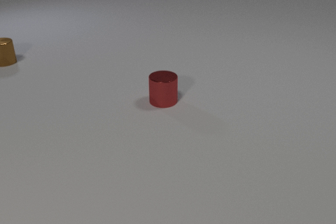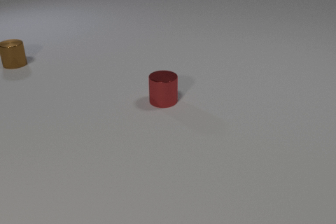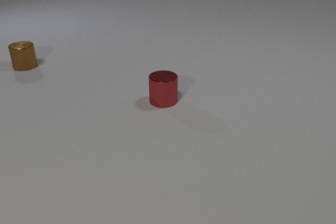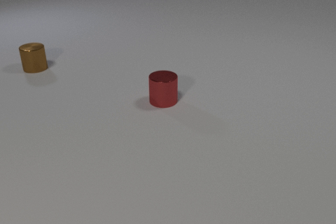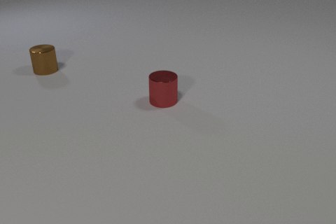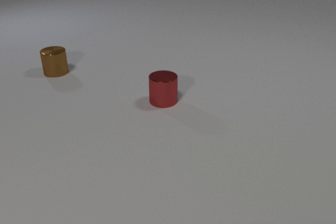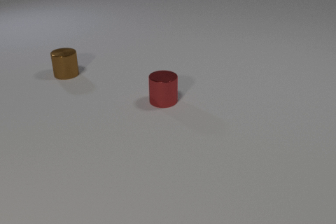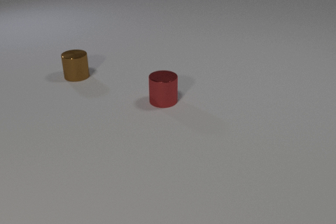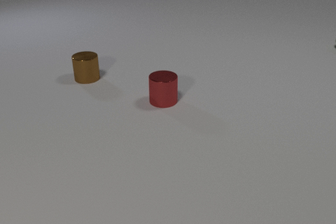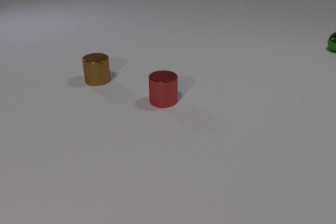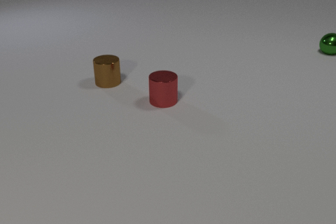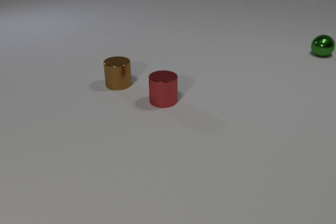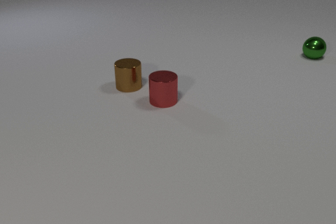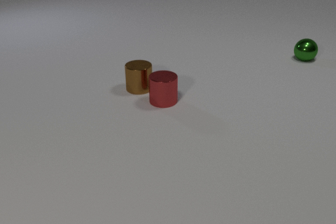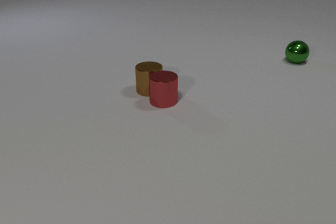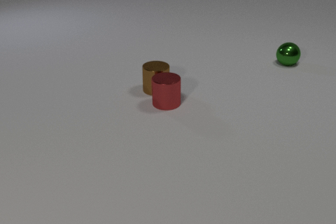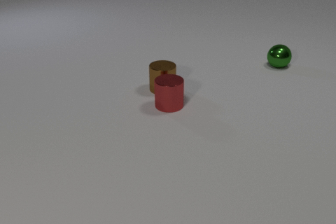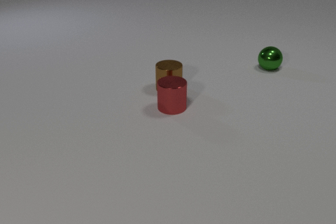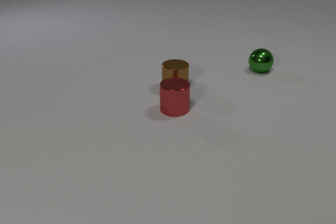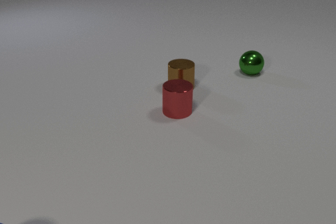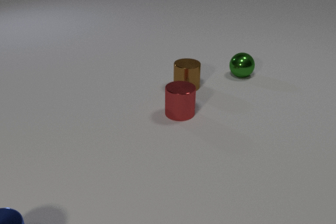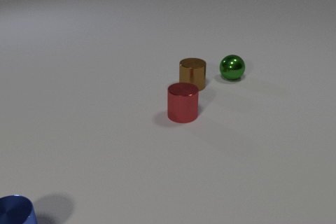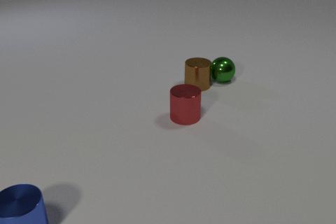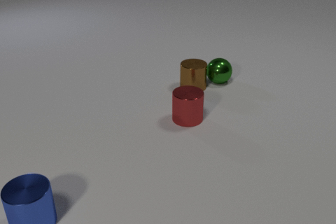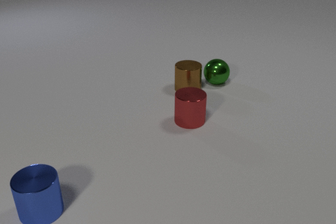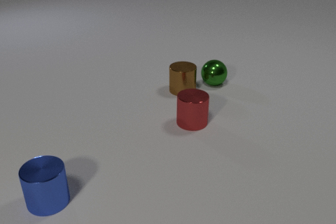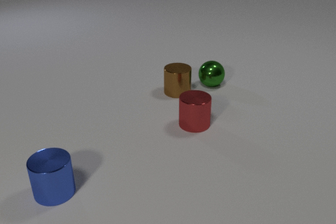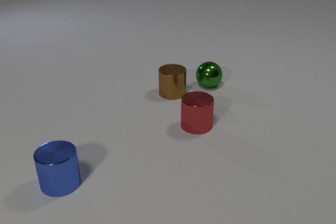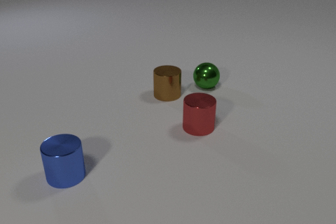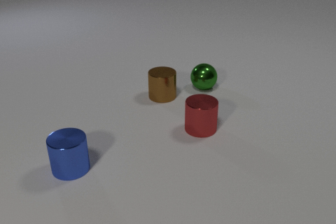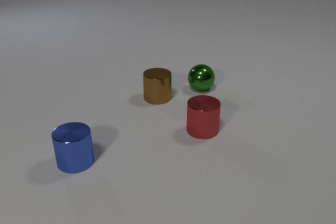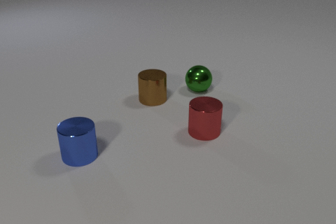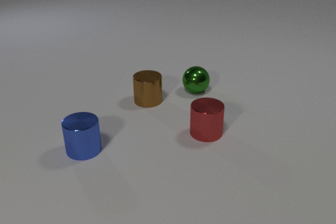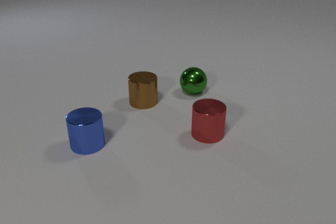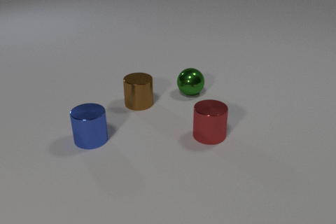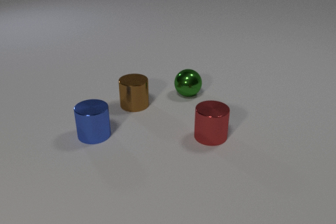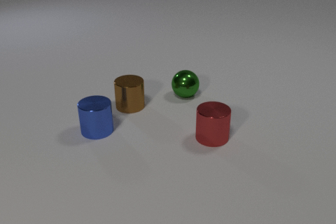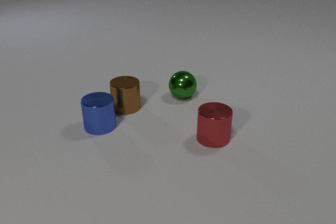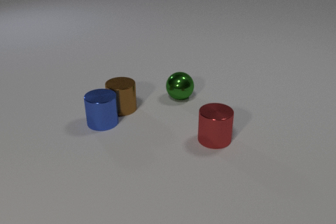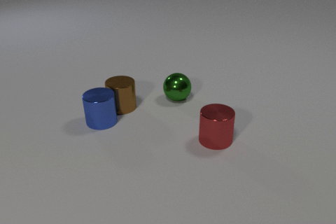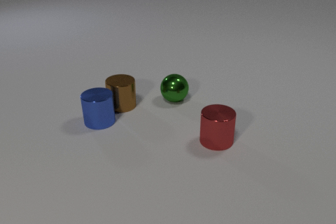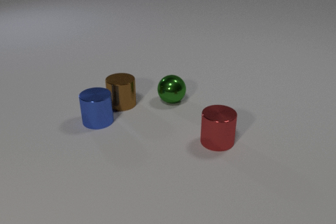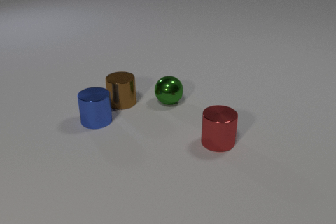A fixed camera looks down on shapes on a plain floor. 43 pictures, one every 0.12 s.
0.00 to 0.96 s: The brown metal cylinder slides to the right and toward the camera.
0.96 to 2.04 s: The brown metal cylinder slides to the right. The red metal cylinder slides toward the camera and to the right. The green metal sphere rolls toward the camera and to the left. The brown metal cylinder and the red metal cylinder collide.
2.04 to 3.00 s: The brown metal cylinder slides to the right. The red metal cylinder slides toward the camera and to the right. The green metal sphere rolls to the left and toward the camera. The blue metal cylinder comes in at the bottom edge, slides away from the camera and to the right. The brown metal cylinder and the green metal sphere collide.
3.00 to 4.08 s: The brown metal cylinder slides to the left and toward the camera. The red metal cylinder slides toward the camera and to the right. The green metal sphere rolls toward the camera and to the left. The blue metal cylinder slides away from the camera and to the right.
4.08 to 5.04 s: The brown metal cylinder slides to the left. The red metal cylinder slides toward the camera and to the right. The green metal sphere rolls to the left and toward the camera. The blue metal cylinder slides away from the camera. The brown metal cylinder and the blue metal cylinder collide.
What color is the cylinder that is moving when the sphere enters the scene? brown.
What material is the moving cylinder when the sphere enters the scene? metal.
How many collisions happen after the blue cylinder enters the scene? 2.
